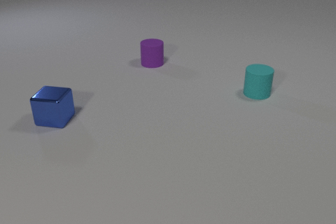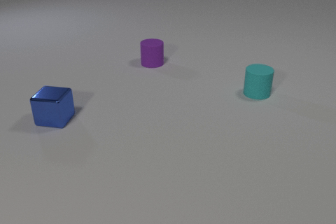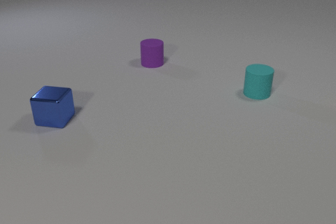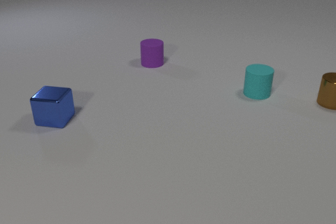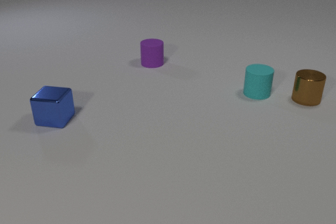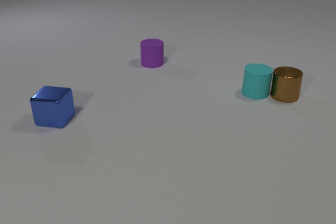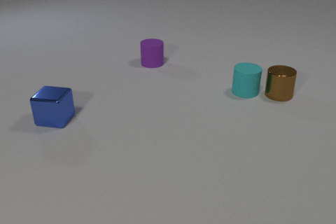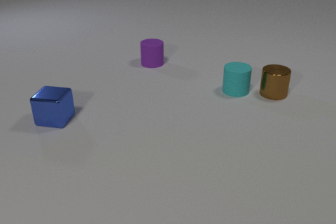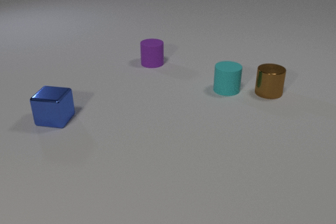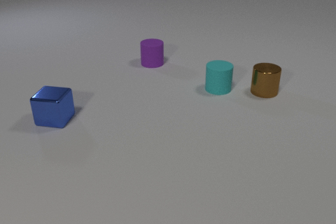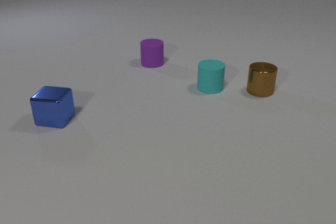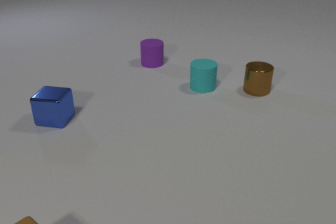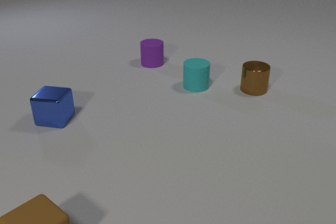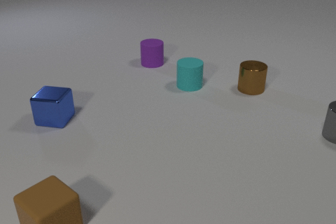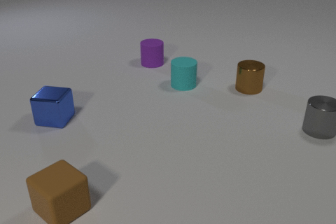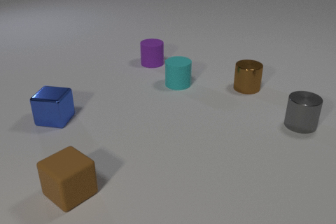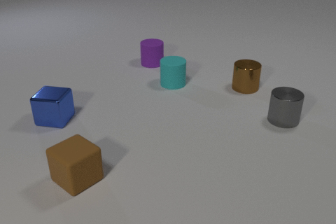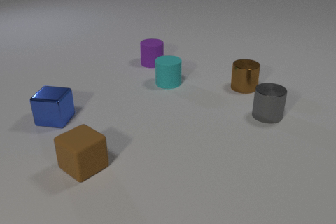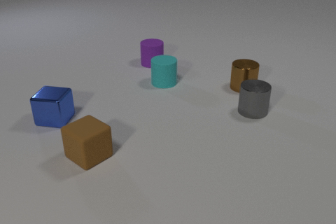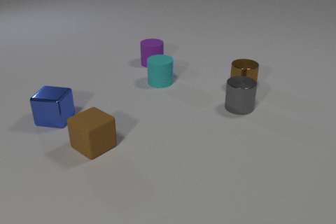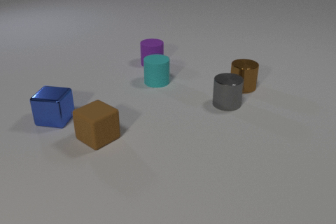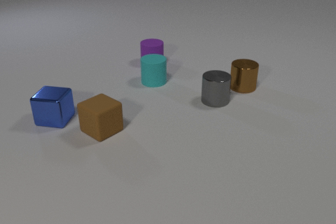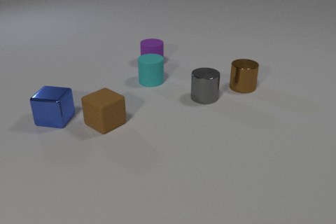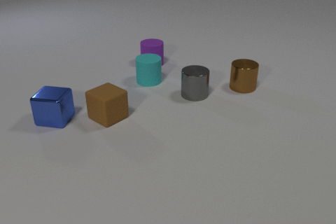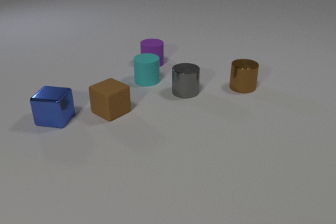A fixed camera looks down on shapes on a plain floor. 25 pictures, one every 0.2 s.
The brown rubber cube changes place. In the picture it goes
away from the camera.
The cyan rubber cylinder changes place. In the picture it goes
to the left.
0.0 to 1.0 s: The brown metal cylinder comes in at the right edge, slides to the left. The brown metal cylinder and the cyan rubber cylinder collide.
1.0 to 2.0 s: The brown metal cylinder slides to the left. The cyan rubber cylinder slides to the left.
2.0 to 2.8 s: The brown metal cylinder slides to the left. The cyan rubber cylinder slides to the left. The gray metal cylinder comes in at the right edge, slides to the left. The brown rubber cube comes in at the bottom edge, slides away from the camera and to the right.
2.8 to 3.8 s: The brown metal cylinder slides to the left. The cyan rubber cylinder slides to the left. The gray metal cylinder slides to the left. The brown rubber cube slides away from the camera.
3.8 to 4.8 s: The cyan rubber cylinder slides to the left. The gray metal cylinder slides to the left and away from the camera. The brown rubber cube slides away from the camera.
What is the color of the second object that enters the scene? brown.
Are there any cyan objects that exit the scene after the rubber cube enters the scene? no.
What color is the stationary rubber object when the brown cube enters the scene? purple.
